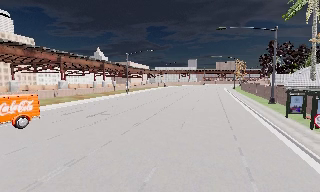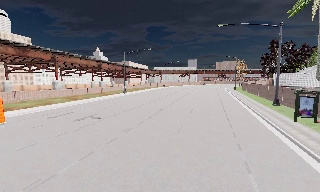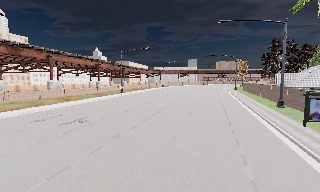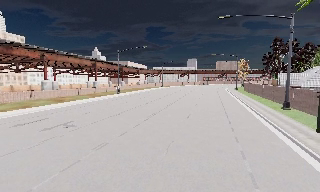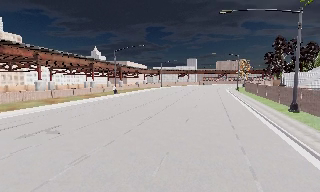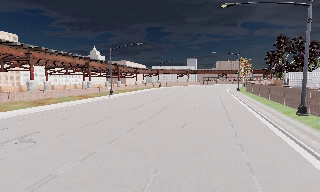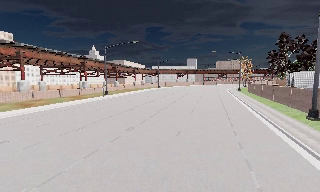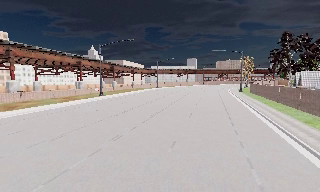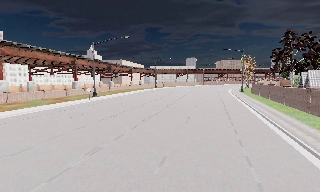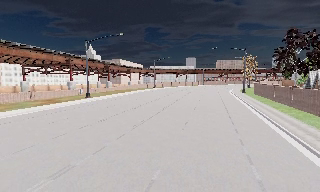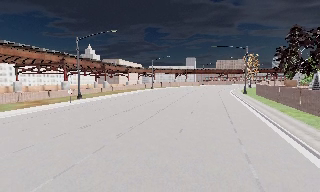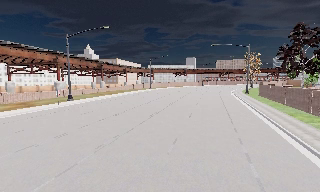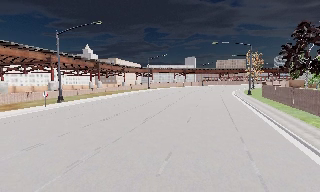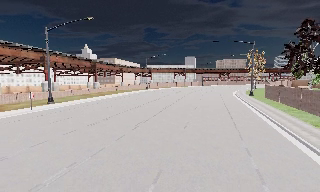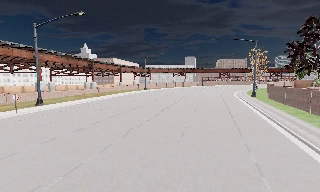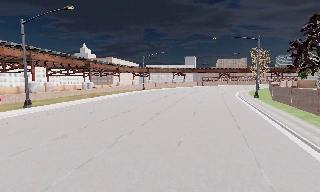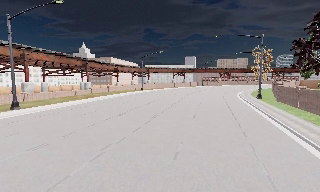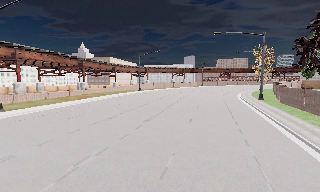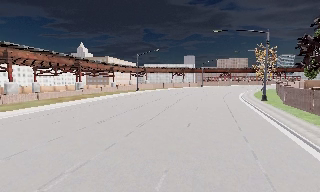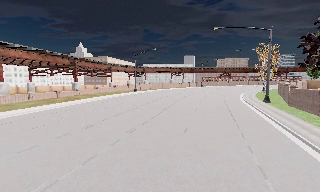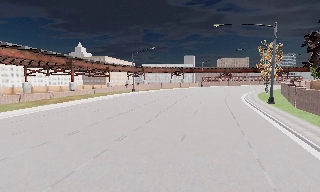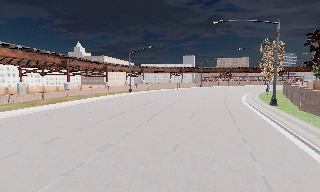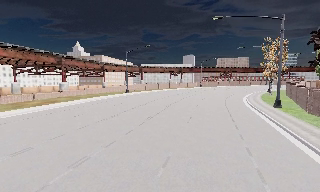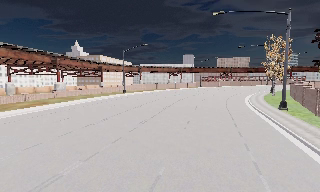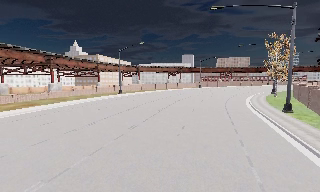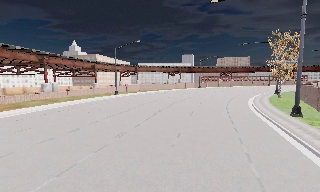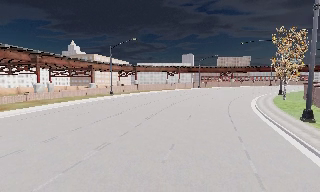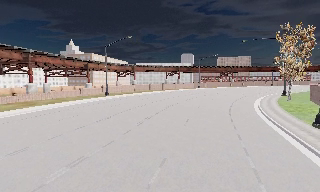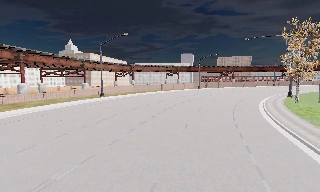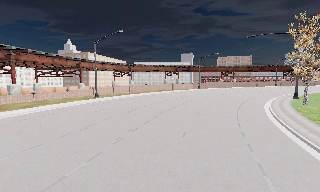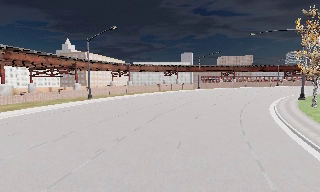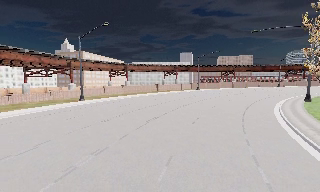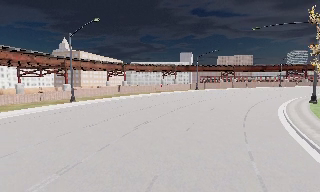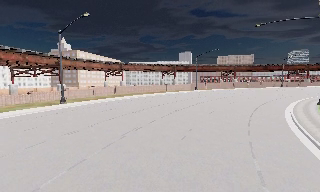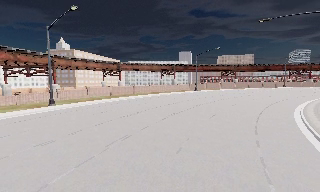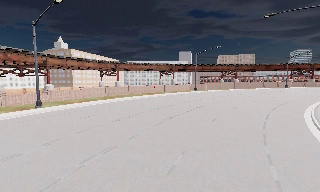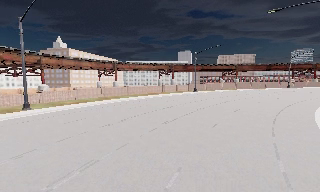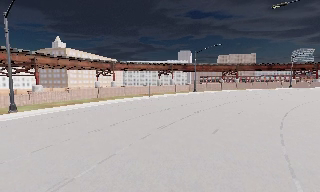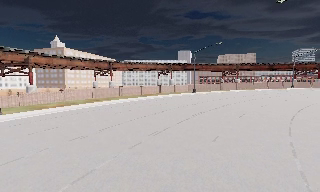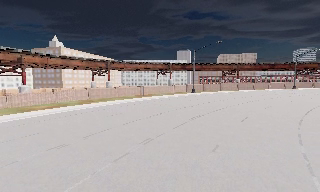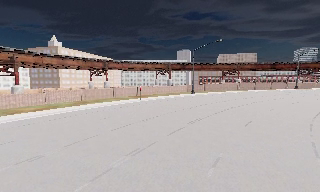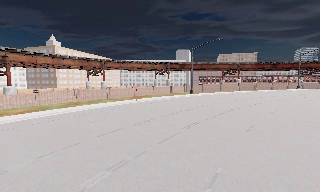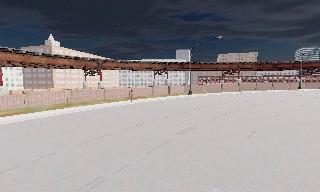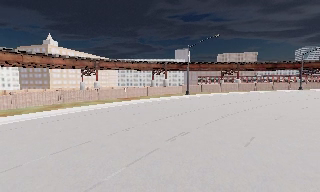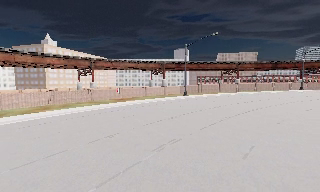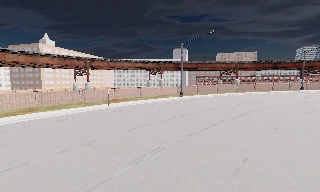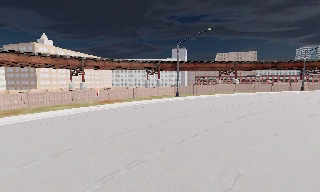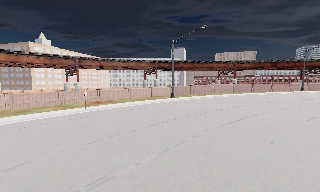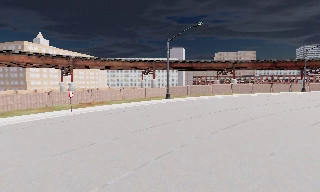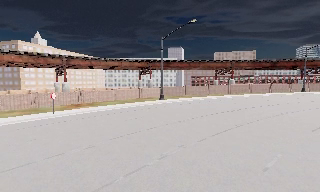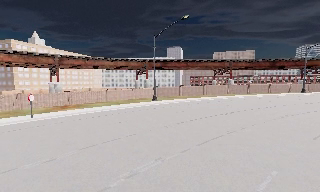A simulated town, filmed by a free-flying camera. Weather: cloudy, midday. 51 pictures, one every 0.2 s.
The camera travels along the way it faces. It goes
forward.
0.0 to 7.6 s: The camera travels forward, about 60 m, so what stands in front looms larger.
7.6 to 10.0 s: The camera travels forward and to its right, about 17 m, so what stands in front looms larger.
The film runs forward here.
